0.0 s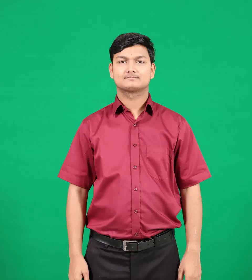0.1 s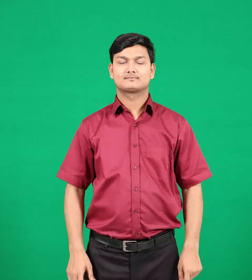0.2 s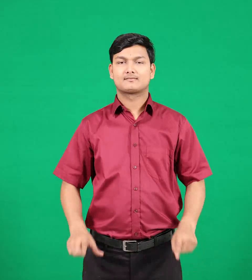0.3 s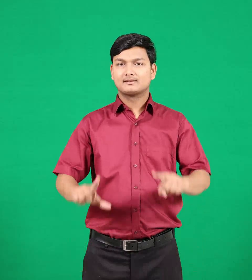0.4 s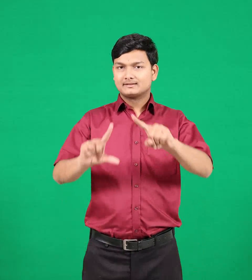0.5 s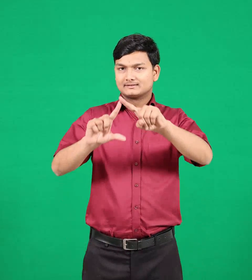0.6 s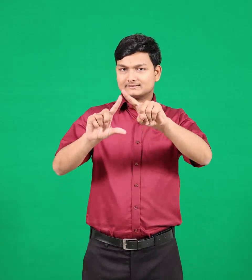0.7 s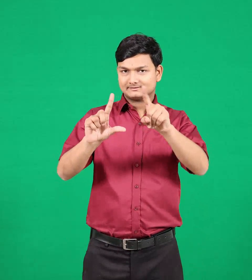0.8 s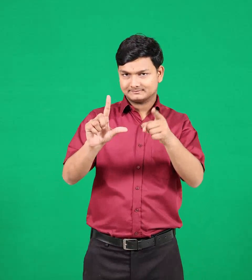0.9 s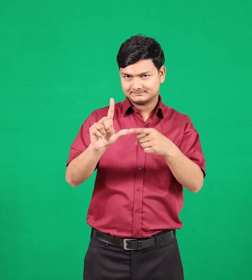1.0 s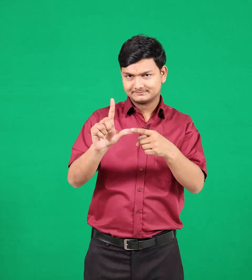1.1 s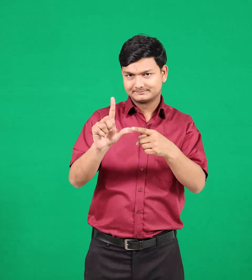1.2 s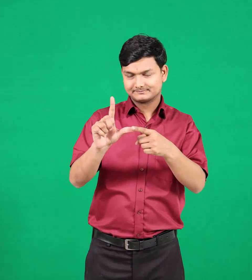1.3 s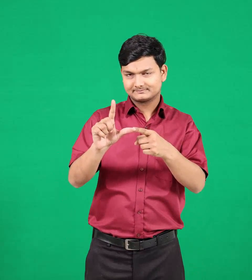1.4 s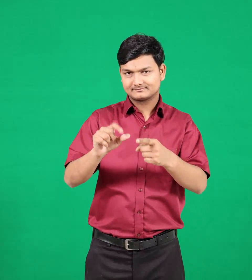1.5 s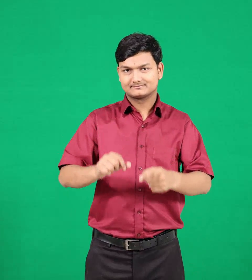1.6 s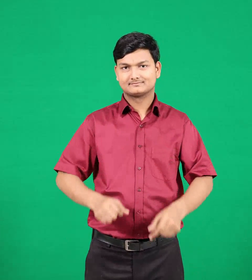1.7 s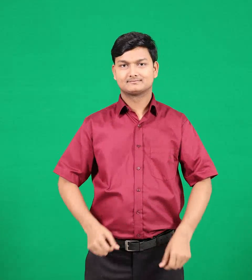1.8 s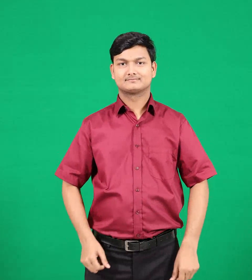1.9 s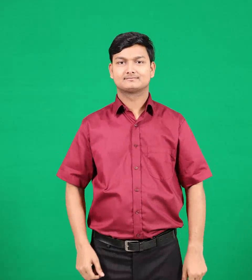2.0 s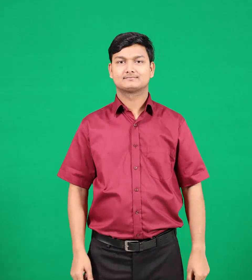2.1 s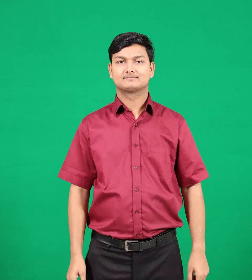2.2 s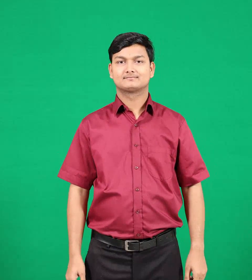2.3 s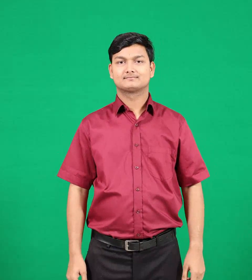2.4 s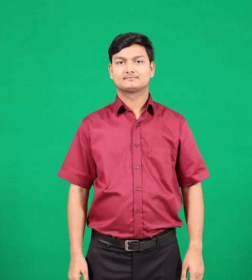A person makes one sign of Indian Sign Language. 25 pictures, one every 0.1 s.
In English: pregnant
